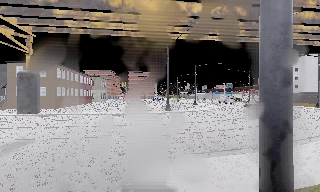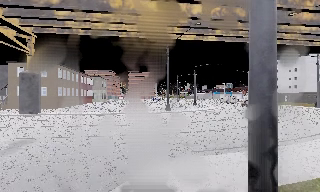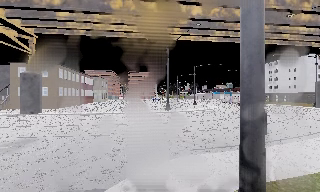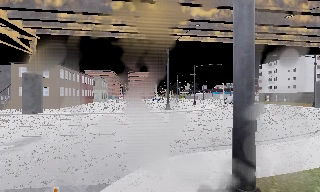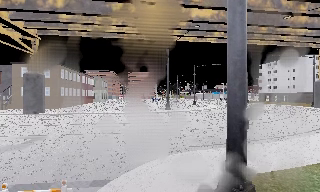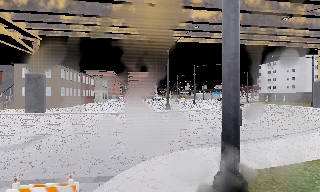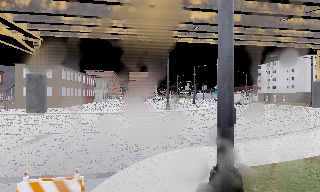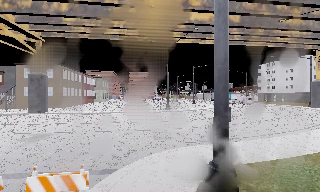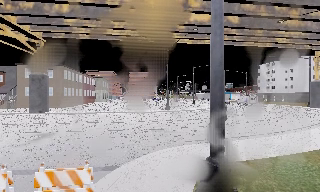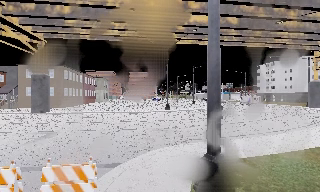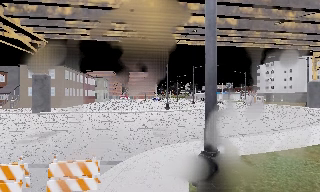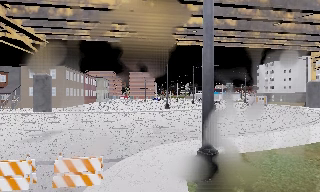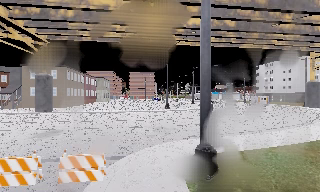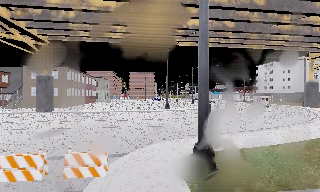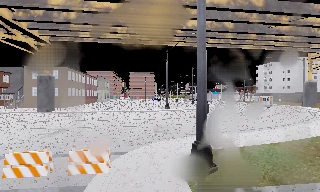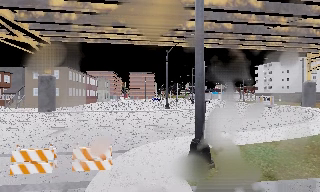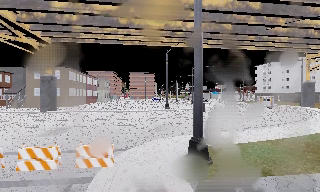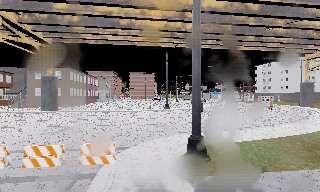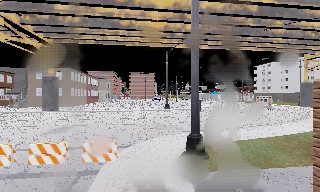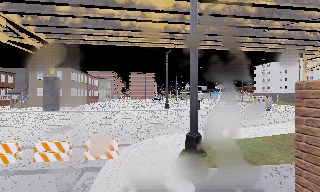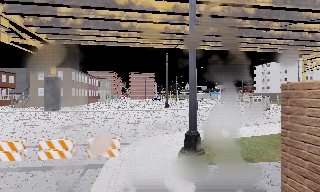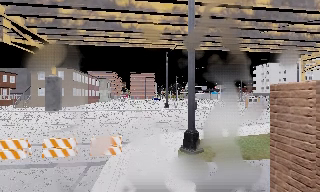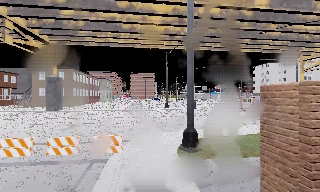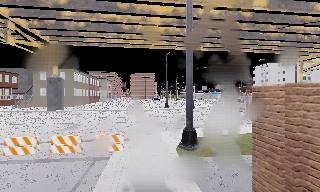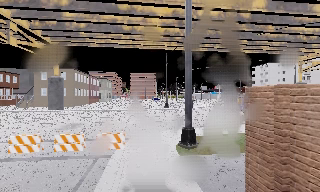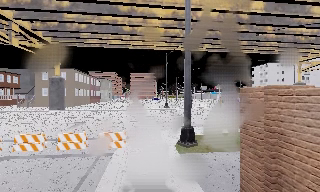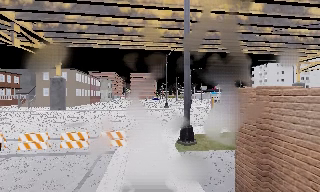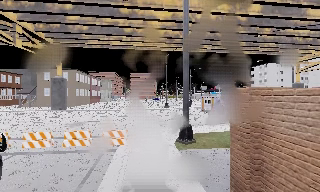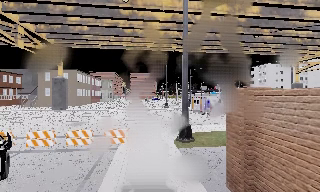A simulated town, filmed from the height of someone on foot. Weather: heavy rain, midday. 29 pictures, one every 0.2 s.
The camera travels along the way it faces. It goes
backward.
0.0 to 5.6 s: The camera travels backward, about 6 m, so what stands in front gets smaller.
The film runs backward here.
